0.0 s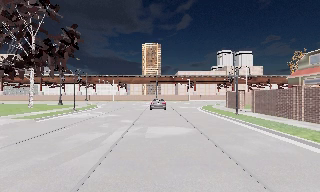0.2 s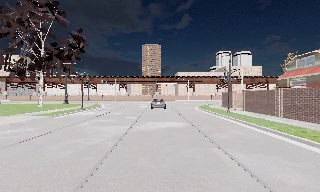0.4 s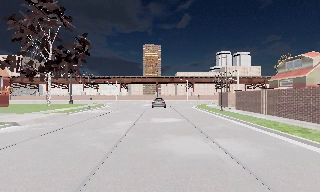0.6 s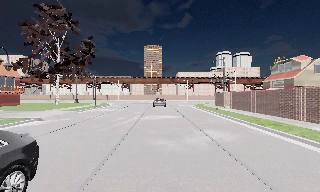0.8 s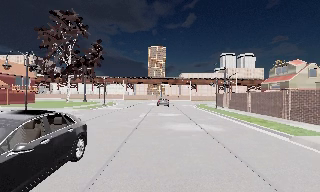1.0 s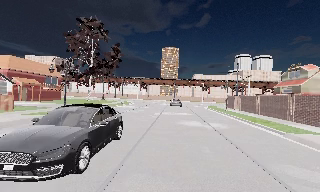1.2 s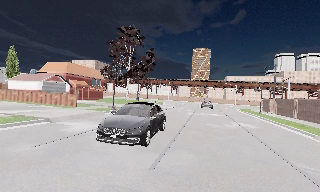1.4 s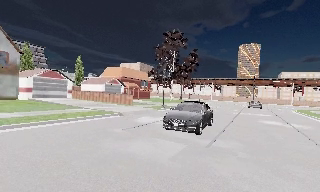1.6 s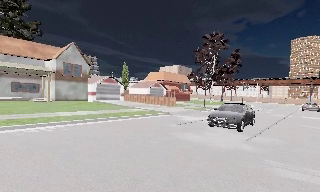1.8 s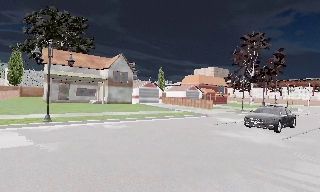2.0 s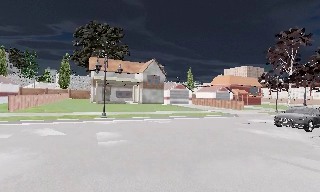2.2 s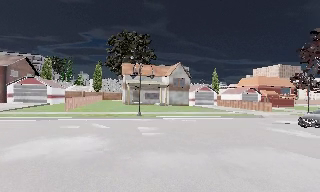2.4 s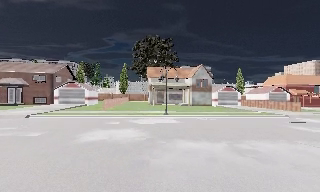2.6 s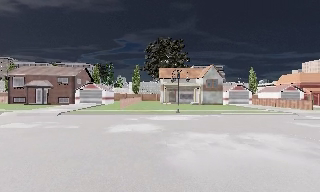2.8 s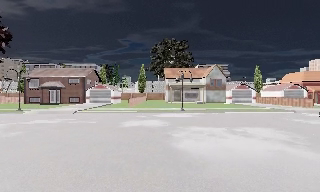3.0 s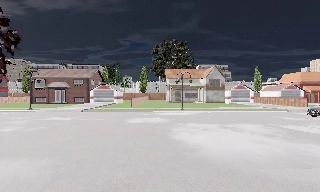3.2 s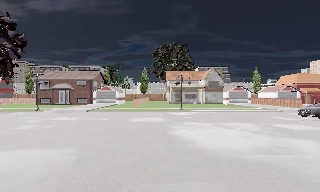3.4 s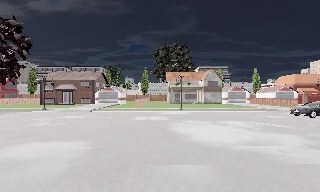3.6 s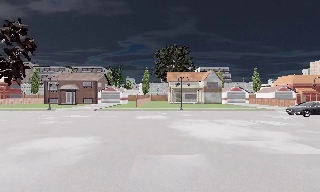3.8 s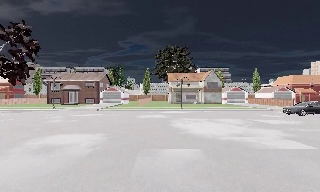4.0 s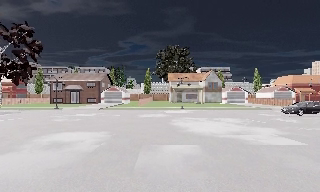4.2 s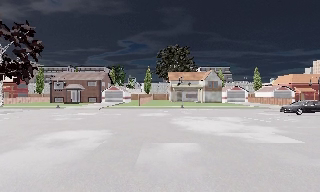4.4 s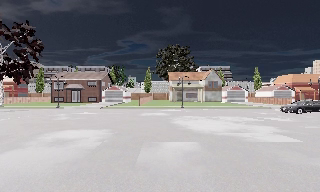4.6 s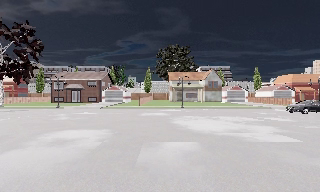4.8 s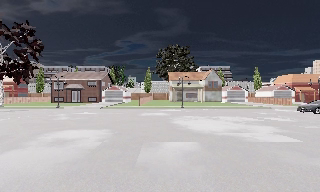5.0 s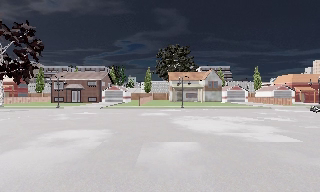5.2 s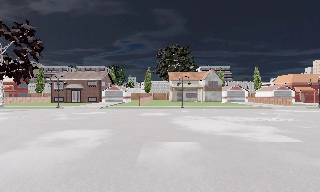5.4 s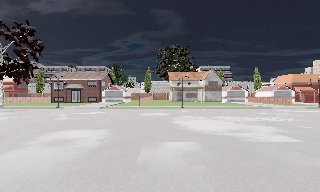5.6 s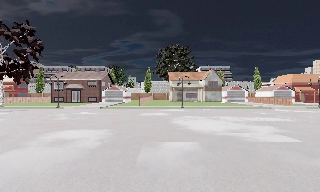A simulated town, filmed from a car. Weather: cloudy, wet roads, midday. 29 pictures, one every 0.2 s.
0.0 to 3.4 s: The camera pans to its left, which is counterclockwise from overhead, by about 90 degrees. It travels backward, about 30 m.
3.4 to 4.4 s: The camera travels backward, about 2 m, so what stands in front gets smaller. It loses speed.
4.4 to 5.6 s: The camera keeps its place and its aim.
The film runs backward here.
